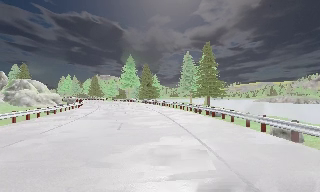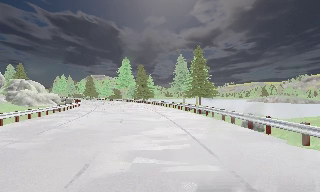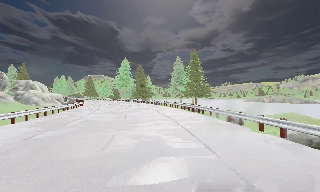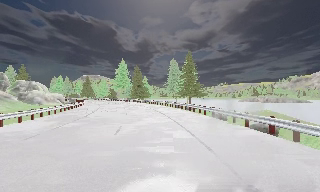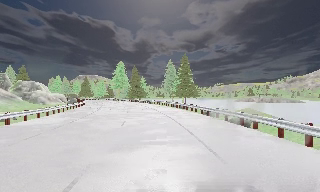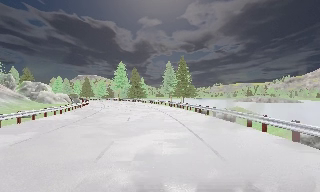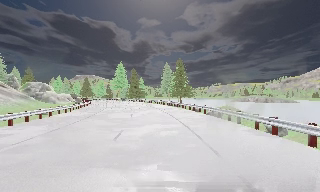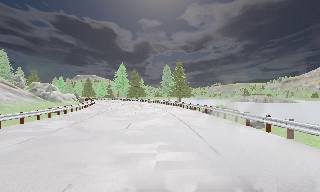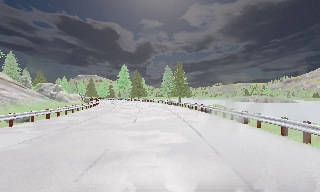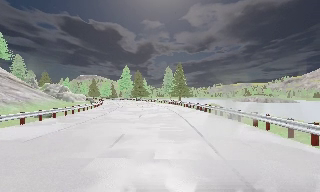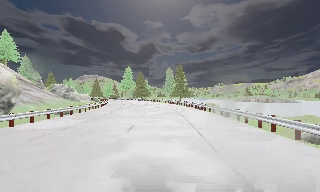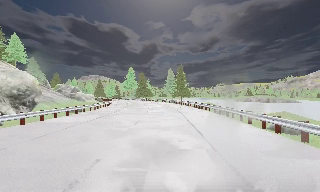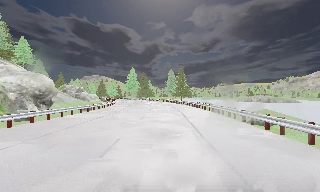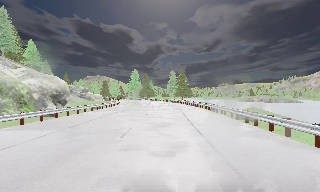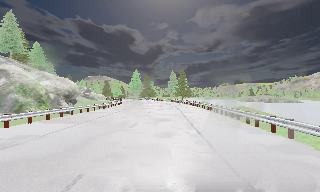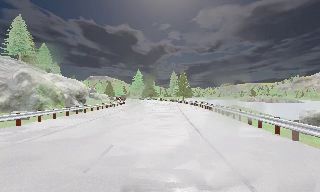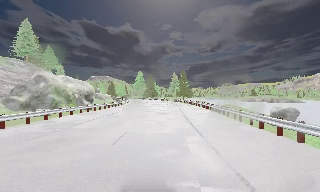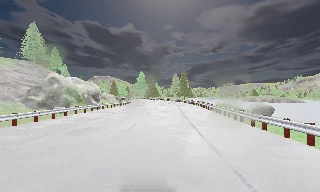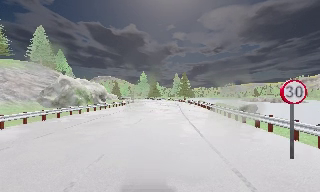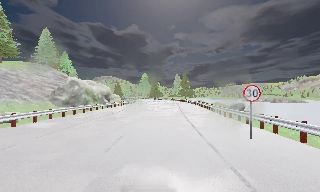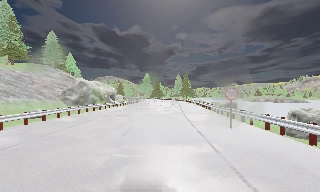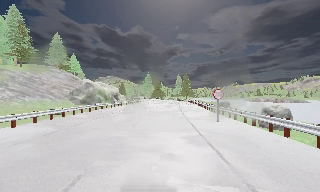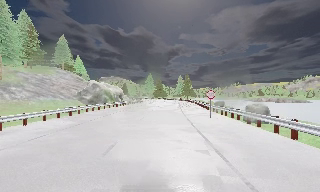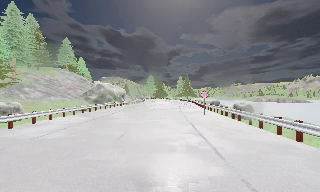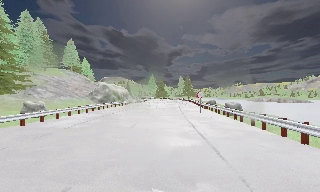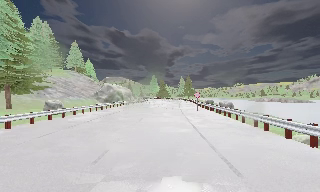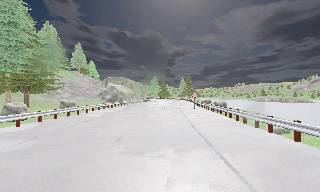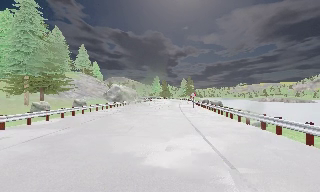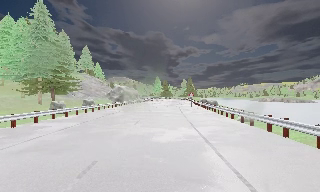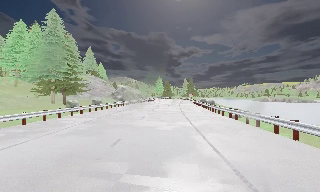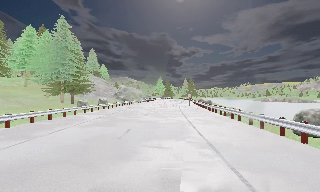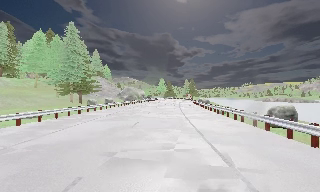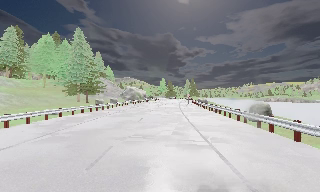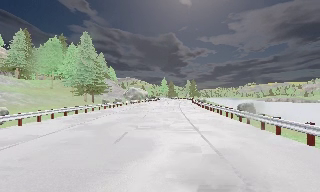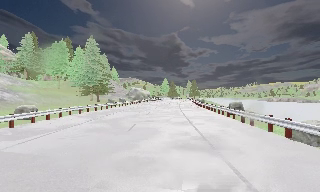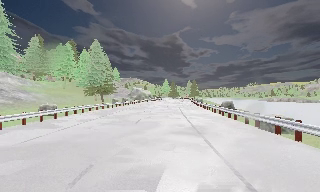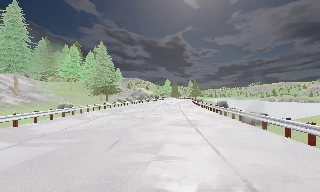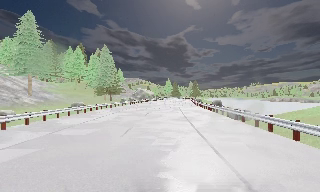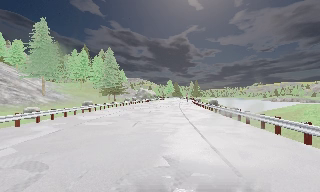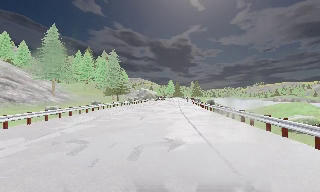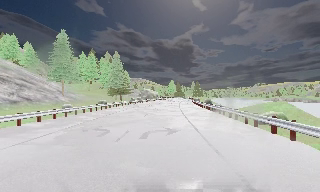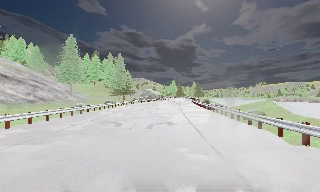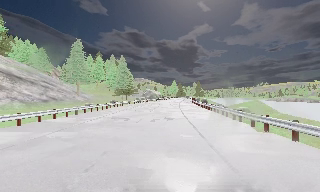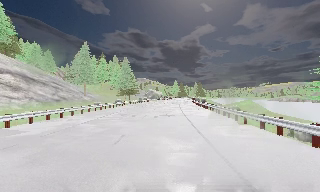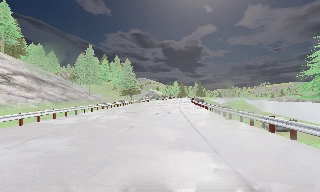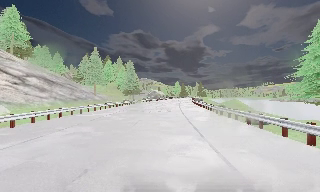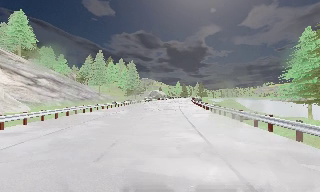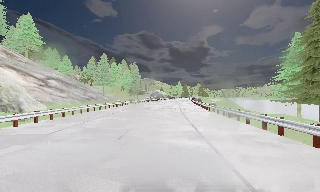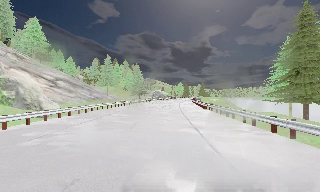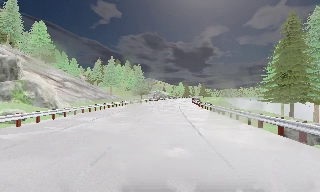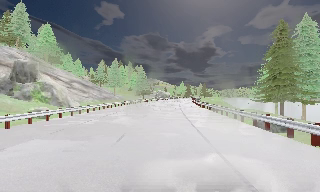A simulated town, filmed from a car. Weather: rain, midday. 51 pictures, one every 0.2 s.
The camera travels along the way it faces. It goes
backward.
0.0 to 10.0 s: The camera pans to its left, which is counterclockwise from overhead, by about 15 degrees. It travels backward, about 105 m, so what stands in front gets smaller.
The film runs backward here.
